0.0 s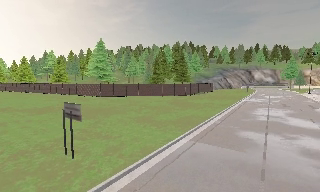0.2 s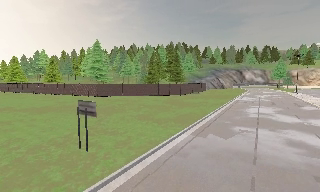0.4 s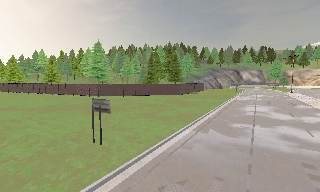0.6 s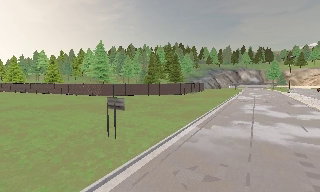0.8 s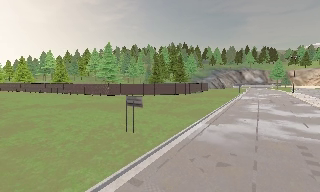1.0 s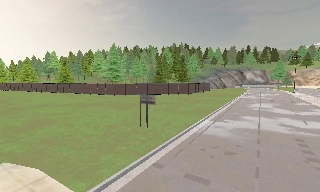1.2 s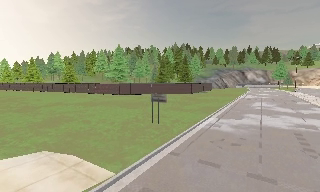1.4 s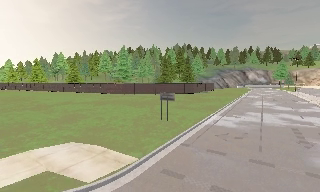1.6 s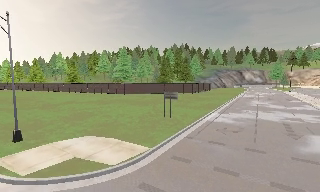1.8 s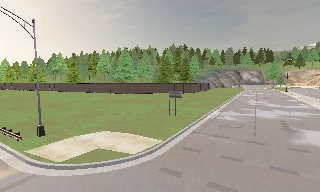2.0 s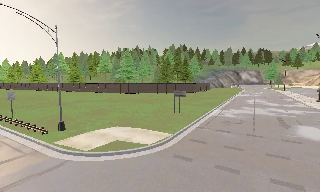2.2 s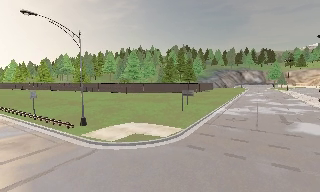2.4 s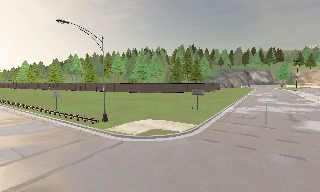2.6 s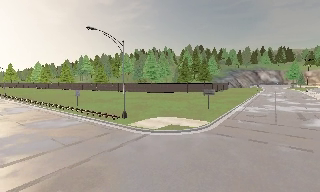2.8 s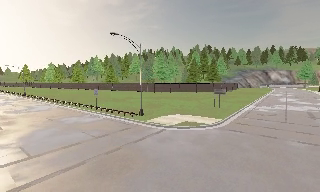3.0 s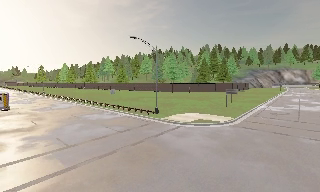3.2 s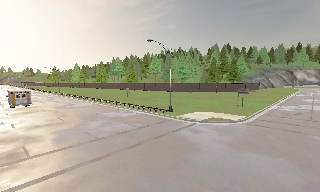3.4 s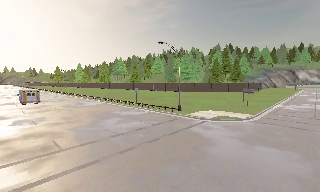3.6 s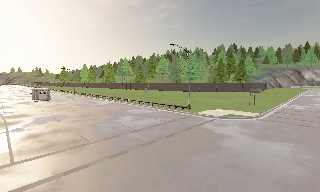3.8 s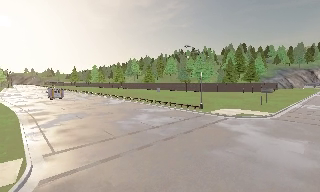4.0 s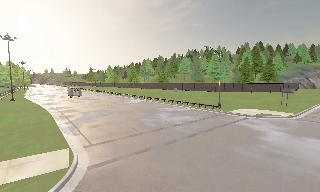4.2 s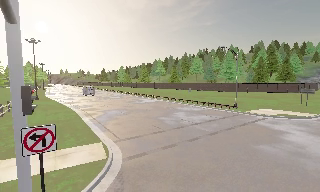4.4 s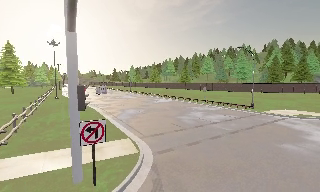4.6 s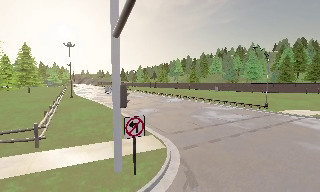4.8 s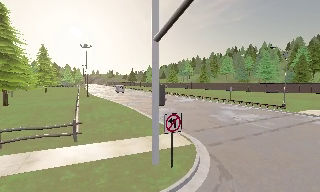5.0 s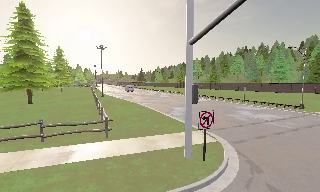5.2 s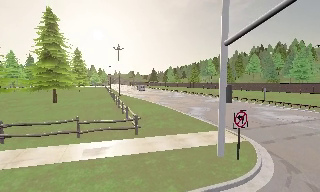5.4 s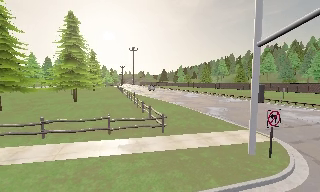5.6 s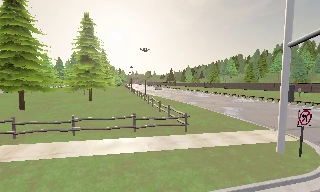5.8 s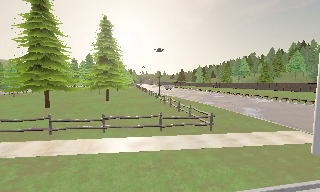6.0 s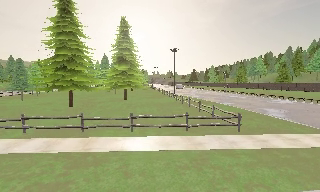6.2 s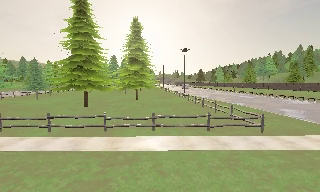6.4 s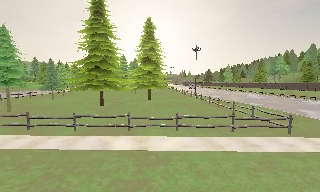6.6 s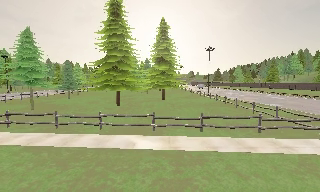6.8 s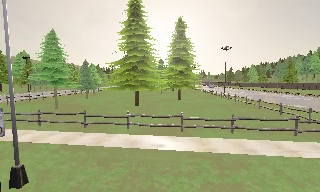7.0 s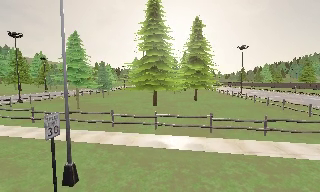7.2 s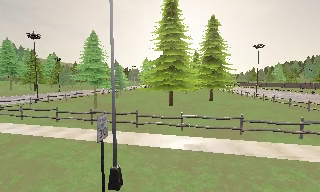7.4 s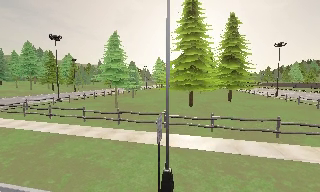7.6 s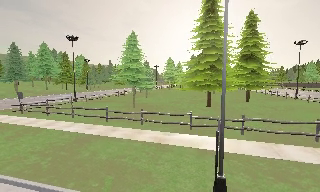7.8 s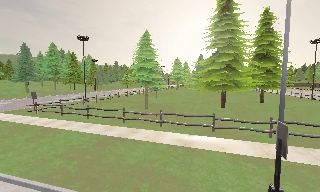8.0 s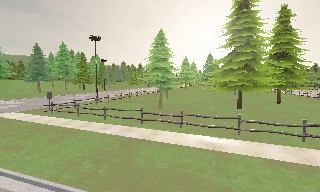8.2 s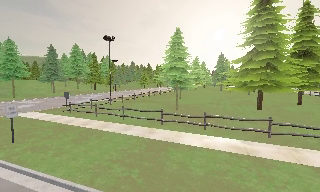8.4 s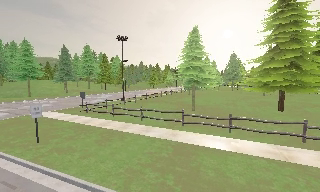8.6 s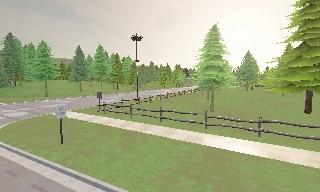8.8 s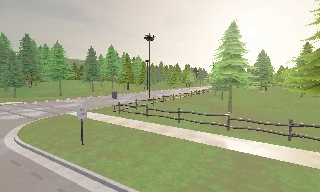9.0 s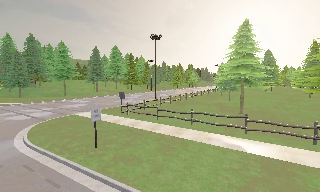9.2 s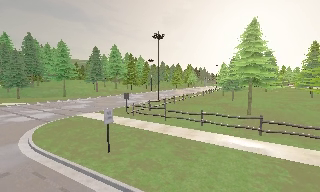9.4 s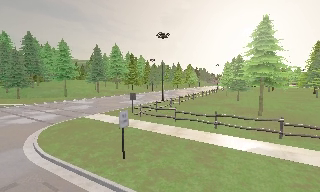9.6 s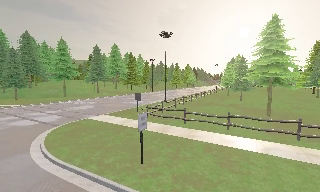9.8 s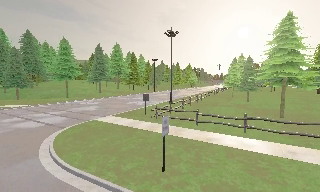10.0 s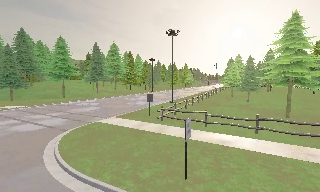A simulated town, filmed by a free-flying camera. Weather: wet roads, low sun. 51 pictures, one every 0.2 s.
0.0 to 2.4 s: The camera travels backward and to its left, about 16 m, so what stands in front gets smaller.
2.4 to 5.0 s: The camera pans to its left, which is counterclockwise from overhead, by about 35 degrees. It travels to its left and backward, about 16 m, so close, fixed things drift to the right.
5.0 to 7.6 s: The scene slides to the right, as the camera pans about 40 degrees to its left. It travels to its left, about 17 m, so close, fixed things drift to the right.
7.6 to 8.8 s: The scene slides to the right, as the camera pans about 15 degrees to its left. It travels to its left and forward, about 7 m, so close, fixed things drift to the right.
8.8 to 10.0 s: The camera travels to its left and forward, about 6 m, so close, fixed things drift to the right.
The film runs forward here.
